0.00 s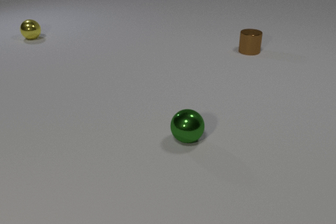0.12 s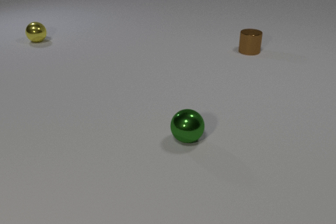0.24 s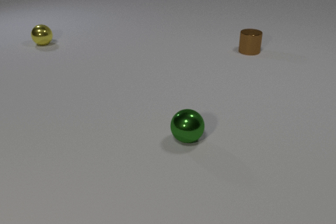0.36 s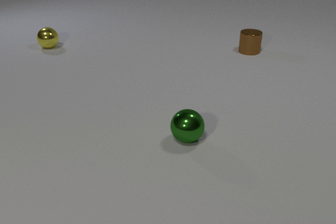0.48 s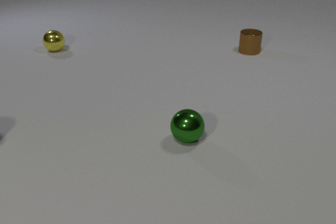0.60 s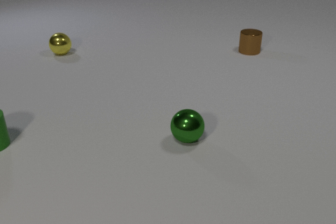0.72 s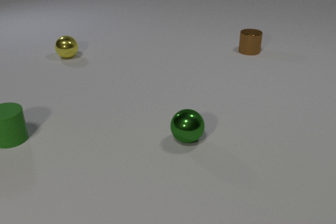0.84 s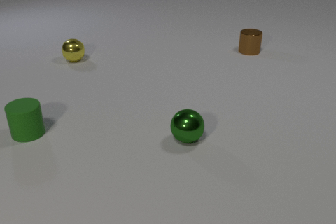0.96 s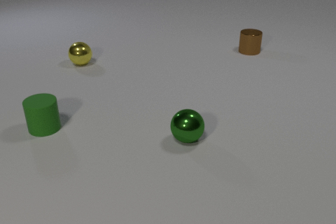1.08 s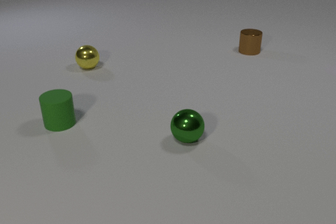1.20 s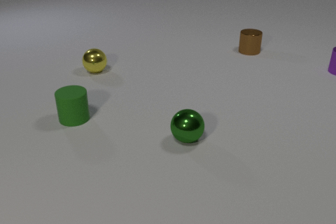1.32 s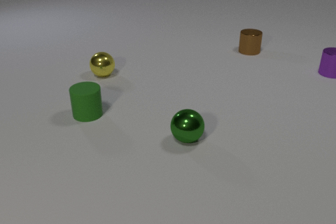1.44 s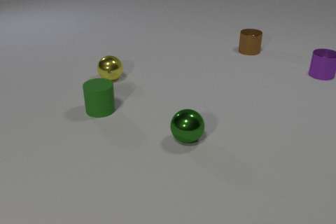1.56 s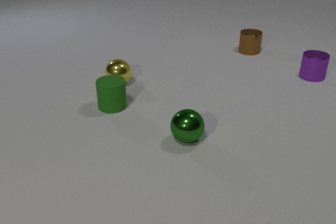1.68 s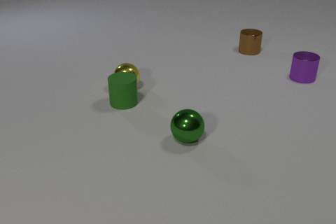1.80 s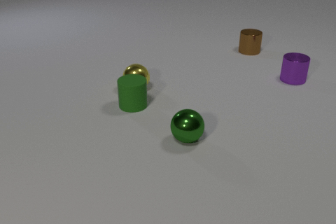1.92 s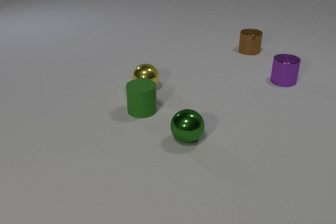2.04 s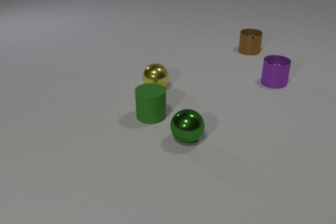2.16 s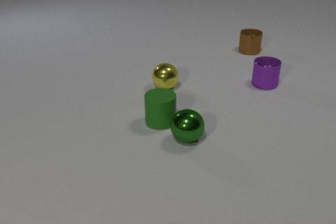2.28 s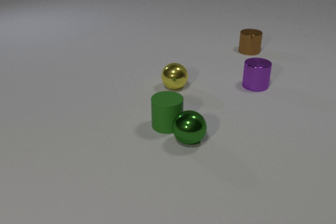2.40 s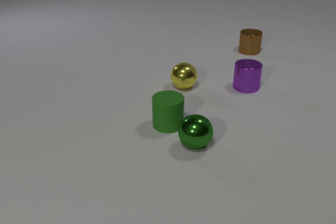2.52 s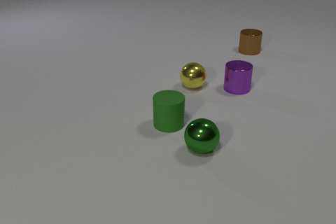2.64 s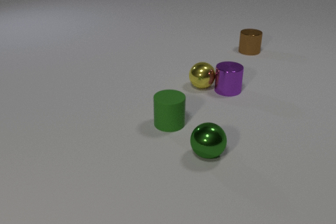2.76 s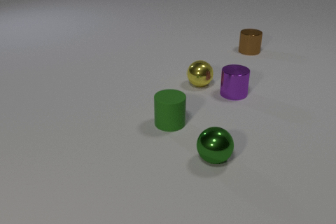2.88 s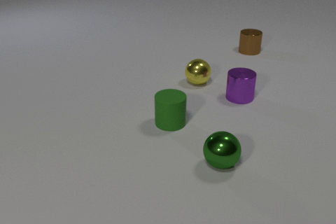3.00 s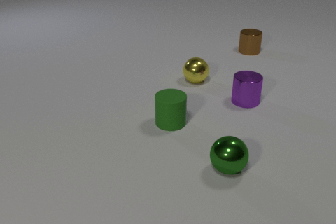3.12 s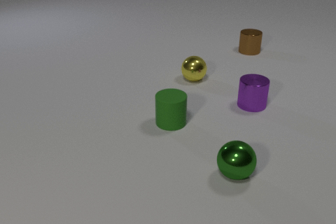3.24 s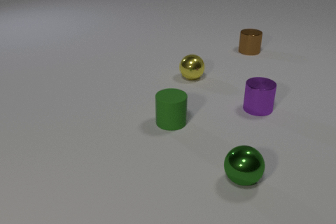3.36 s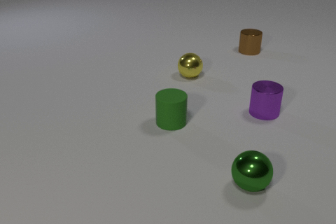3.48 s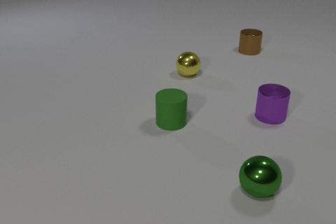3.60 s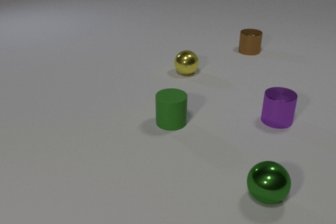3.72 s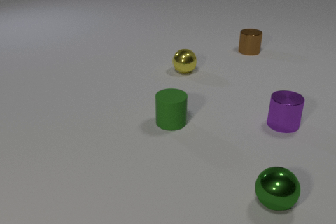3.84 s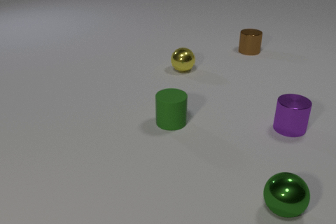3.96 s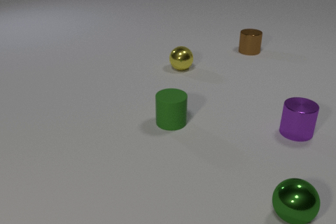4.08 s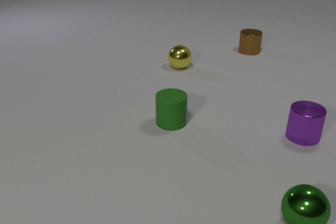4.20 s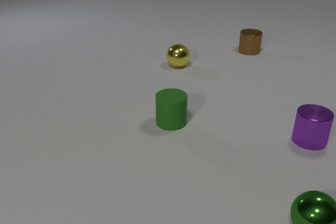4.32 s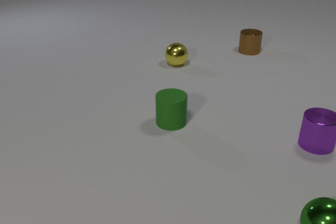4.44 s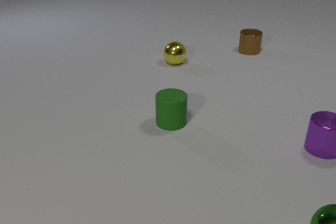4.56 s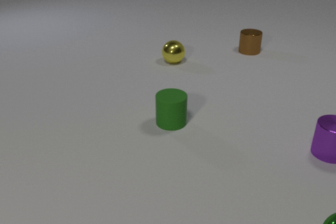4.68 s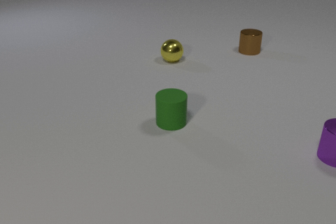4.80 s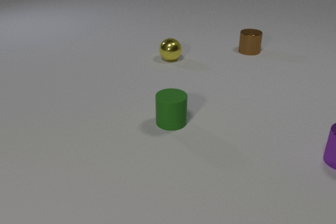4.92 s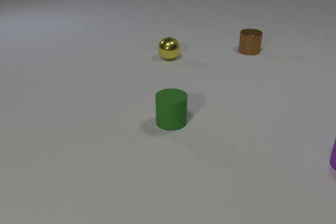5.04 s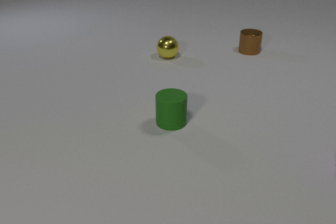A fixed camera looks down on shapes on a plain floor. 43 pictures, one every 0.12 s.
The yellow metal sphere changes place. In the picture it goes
to the right.
The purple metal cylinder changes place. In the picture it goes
toward the camera.
0.00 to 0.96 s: The green rubber cylinder comes in at the left edge, slides to the right. The yellow metal sphere rolls toward the camera and to the right.
0.96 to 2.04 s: The green rubber cylinder slides to the right. The yellow metal sphere rolls to the right and toward the camera. The purple metal cylinder comes in at the right edge, slides to the left and toward the camera. The green rubber cylinder and the yellow metal sphere collide.
2.04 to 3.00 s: The green rubber cylinder slides to the right and toward the camera. The yellow metal sphere rolls to the right and away from the camera. The green metal sphere rolls toward the camera and to the right. The purple metal cylinder slides toward the camera and to the left. The green rubber cylinder and the green metal sphere collide. The yellow metal sphere and the purple metal cylinder collide.
3.00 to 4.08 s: The yellow metal sphere rolls away from the camera and to the left. The green metal sphere rolls to the right and toward the camera. The purple metal cylinder slides to the right and toward the camera.
4.08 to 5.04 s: The yellow metal sphere rolls away from the camera and to the left. The green metal sphere rolls to the right and toward the camera, leaves at the bottom edge. The purple metal cylinder slides to the right and toward the camera.
What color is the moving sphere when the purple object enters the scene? yellow.
How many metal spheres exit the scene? 1.
How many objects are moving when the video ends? 1.
